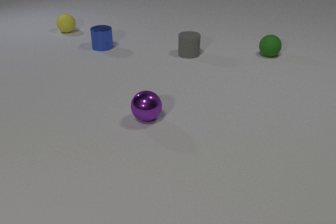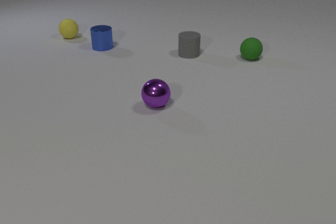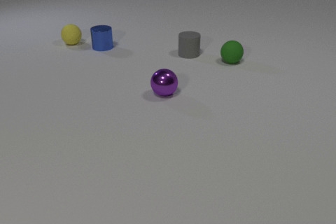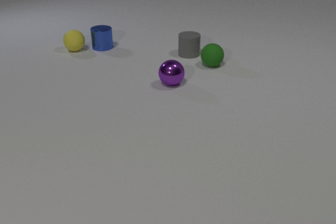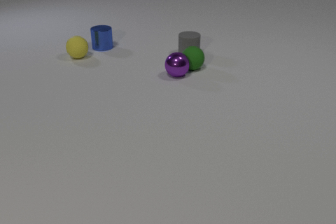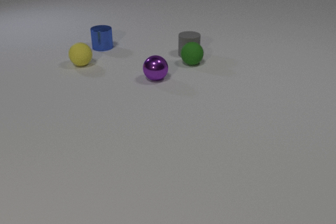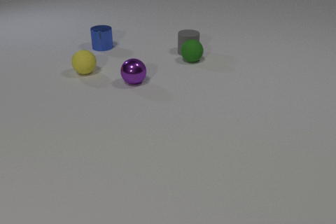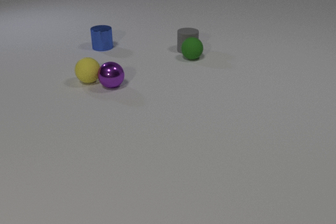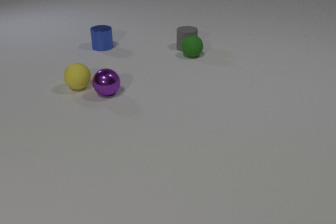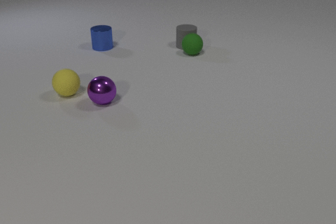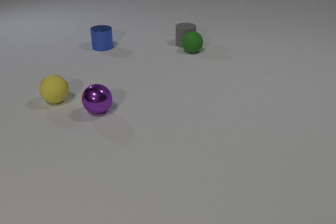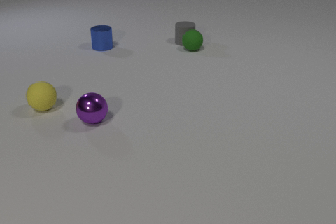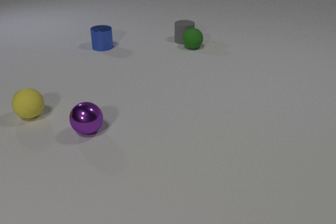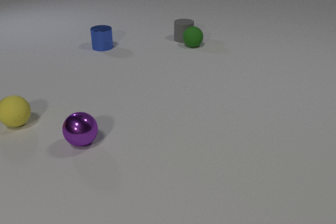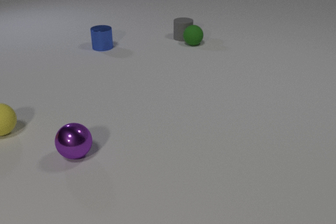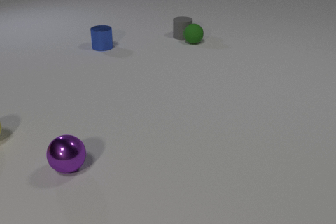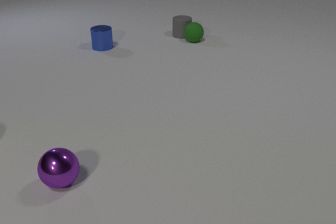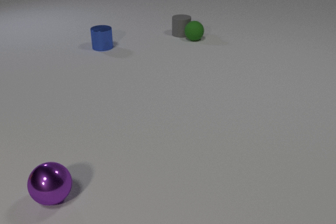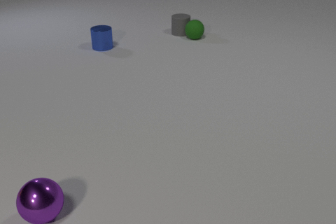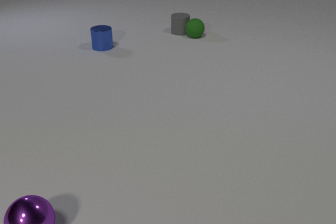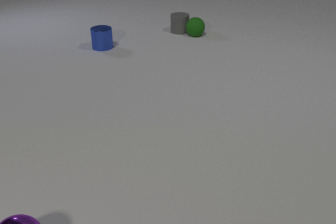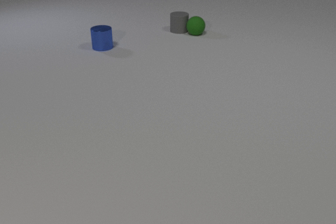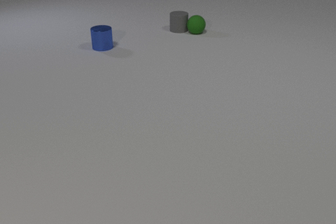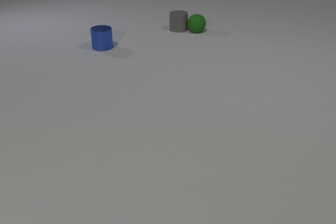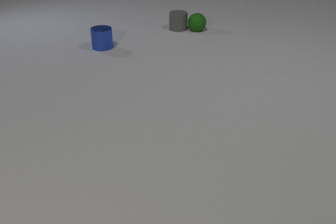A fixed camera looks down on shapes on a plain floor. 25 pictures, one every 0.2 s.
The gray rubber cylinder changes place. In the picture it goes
away from the camera.
The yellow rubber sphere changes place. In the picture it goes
toward the camera.
0.0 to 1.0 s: The green rubber sphere rolls to the left and toward the camera. The purple metal sphere rolls away from the camera. The yellow rubber sphere rolls toward the camera. The green rubber sphere and the purple metal sphere collide.
1.0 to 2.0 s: The green rubber sphere rolls away from the camera. The purple metal sphere rolls toward the camera and to the left. The gray rubber cylinder slides away from the camera. The yellow rubber sphere rolls toward the camera. The green rubber sphere and the gray rubber cylinder collide. The purple metal sphere and the yellow rubber sphere collide.
2.0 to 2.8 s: The green rubber sphere rolls away from the camera. The purple metal sphere rolls toward the camera. The gray rubber cylinder slides away from the camera. The yellow rubber sphere rolls to the left and toward the camera.
2.8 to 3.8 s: The green rubber sphere rolls away from the camera. The purple metal sphere rolls toward the camera and to the left. The gray rubber cylinder slides away from the camera. The yellow rubber sphere rolls to the left and toward the camera, leaves at the left edge.
3.8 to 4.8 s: The green rubber sphere rolls away from the camera. The purple metal sphere rolls toward the camera and to the left, leaves at the bottom edge. The gray rubber cylinder slides away from the camera.
How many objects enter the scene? 0.
How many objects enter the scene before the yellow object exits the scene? 0.
What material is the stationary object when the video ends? metal.
